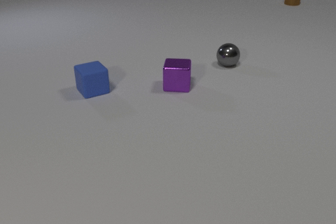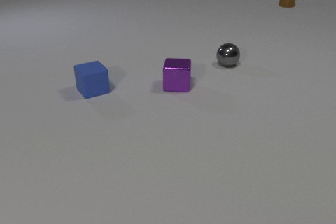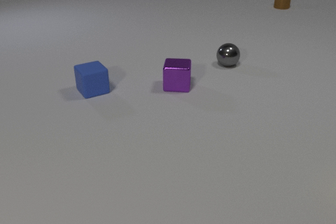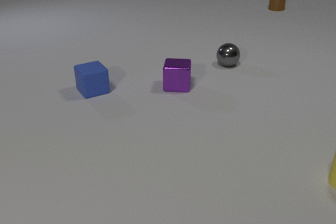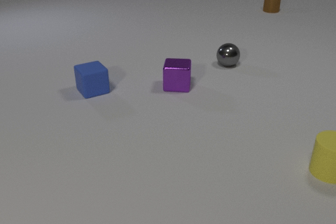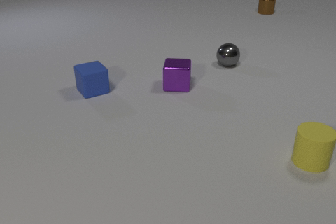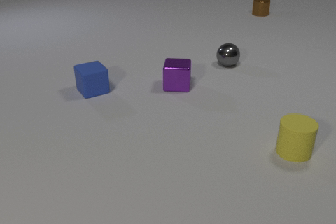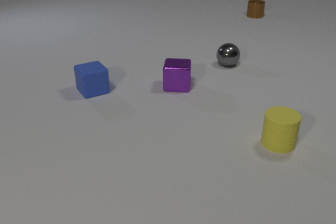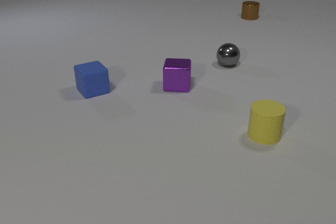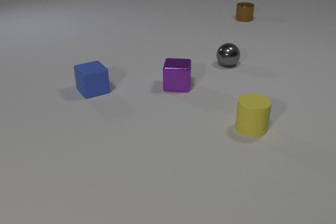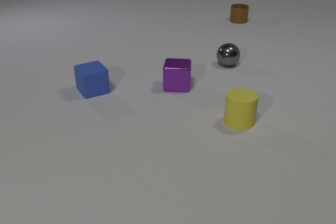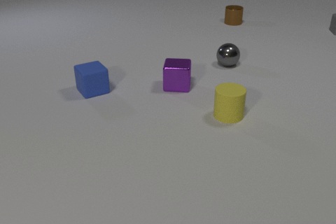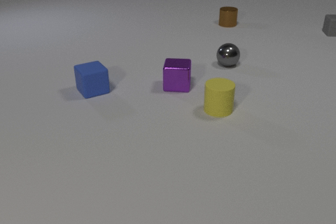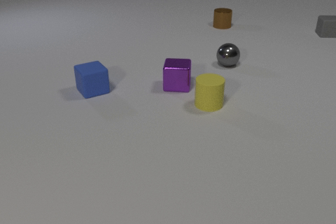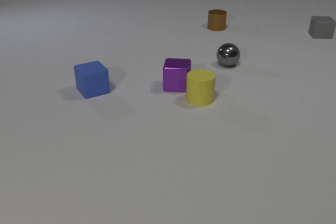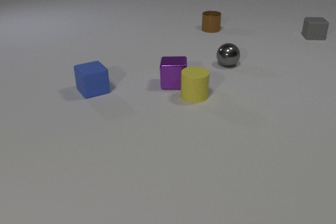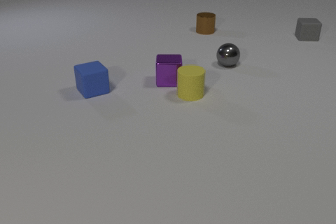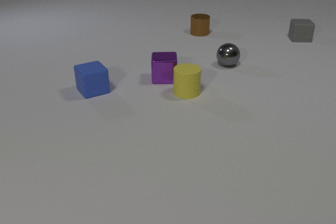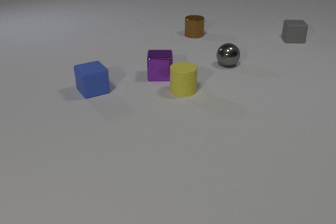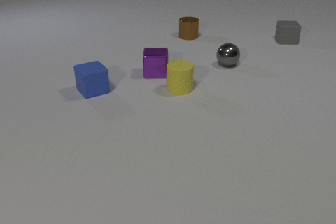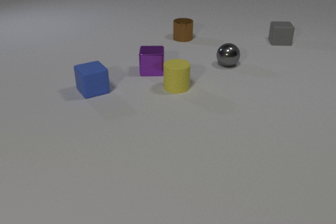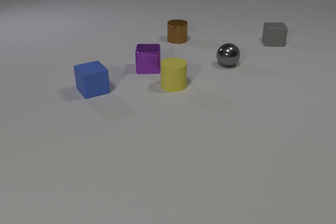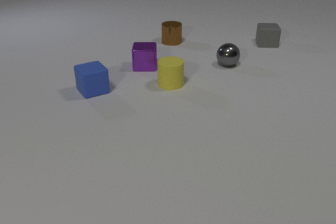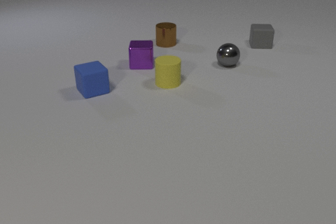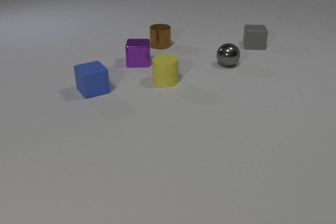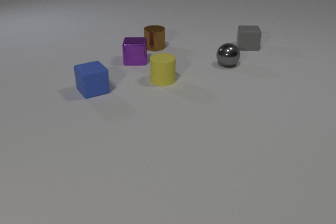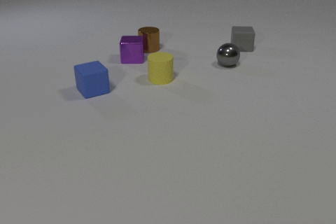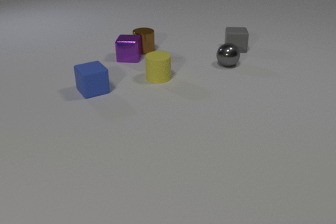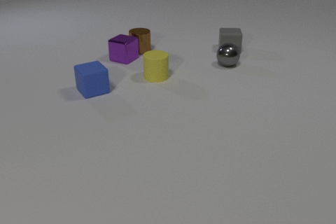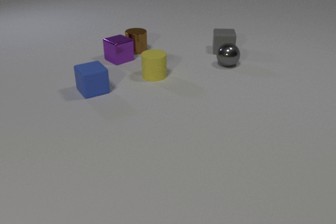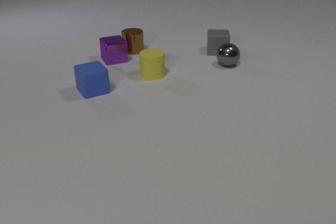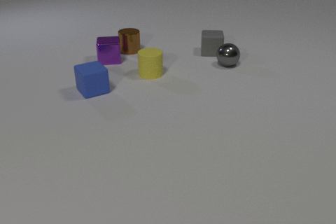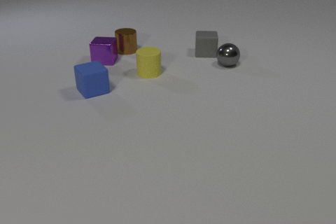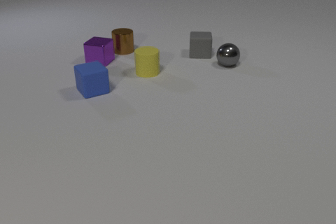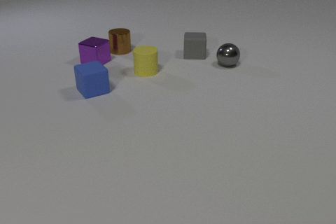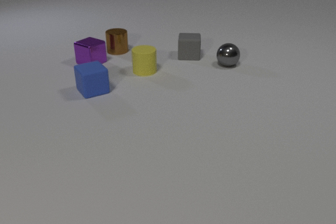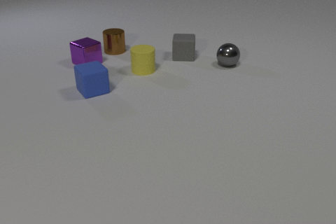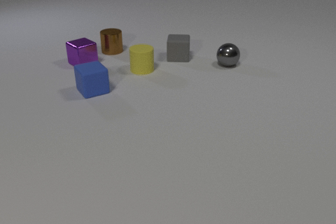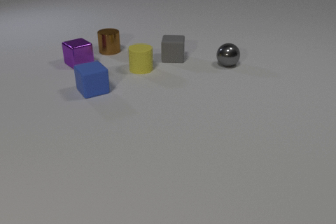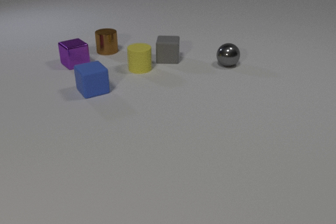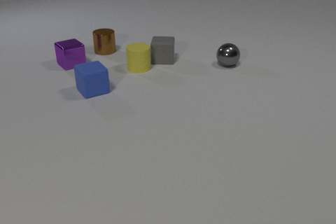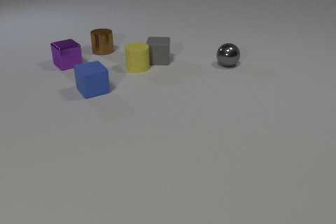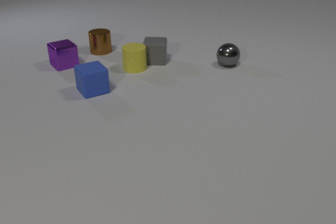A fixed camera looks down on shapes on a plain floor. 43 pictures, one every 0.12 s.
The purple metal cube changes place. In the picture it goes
to the left.
The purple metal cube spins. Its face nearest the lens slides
to the left.
0.00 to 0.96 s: The yellow rubber cylinder comes in at the right edge, slides to the left and away from the camera. The brown metal cylinder slides toward the camera and to the left.
0.96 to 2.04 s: The yellow rubber cylinder slides to the left and away from the camera. The purple metal cube slides away from the camera and to the left. The brown metal cylinder slides toward the camera and to the left. The gray rubber cube comes in at the right edge, slides to the left and toward the camera. The yellow rubber cylinder and the purple metal cube collide.
2.04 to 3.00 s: The yellow rubber cylinder slides away from the camera and to the left. The purple metal cube slides away from the camera and to the left. The brown metal cylinder slides to the left and toward the camera. The gray rubber cube slides to the left and toward the camera.
3.00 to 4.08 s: The yellow rubber cylinder slides away from the camera and to the left. The purple metal cube slides to the left, spins so that its near face slides to the left, clockwise seen from above. The brown metal cylinder slides to the left. The gray rubber cube slides to the left and toward the camera. The purple metal cube and the brown metal cylinder collide.
4.08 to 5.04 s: The yellow rubber cylinder slides to the left and away from the camera. The purple metal cube slides to the left, spins clockwise seen from above by about 30 degrees, its near face sliding to the left. The brown metal cylinder slides to the left. The gray rubber cube slides to the left. The yellow rubber cylinder and the gray rubber cube collide.
What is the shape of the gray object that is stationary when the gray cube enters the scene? sphere.
How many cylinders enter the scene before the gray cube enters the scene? 1.
How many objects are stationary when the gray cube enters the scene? 3.
